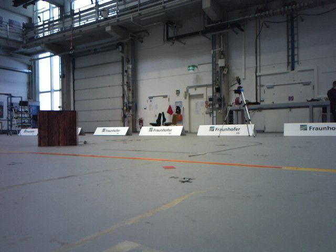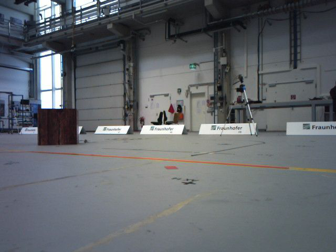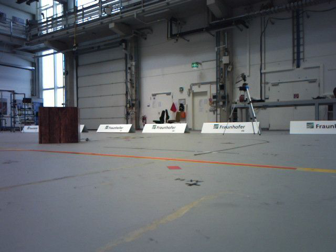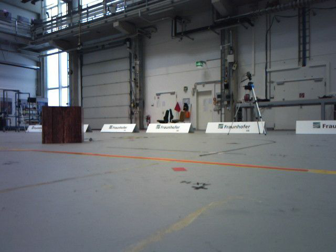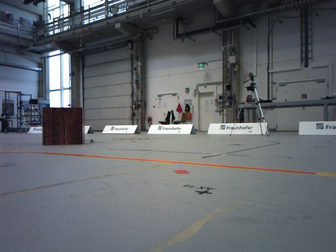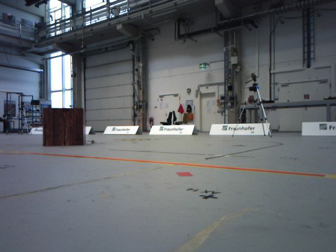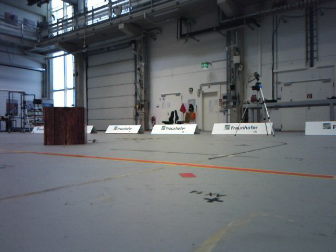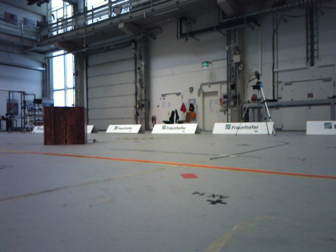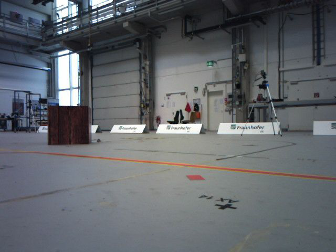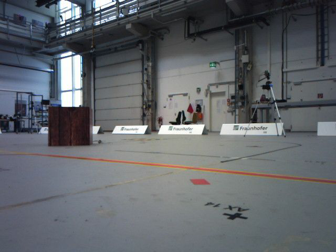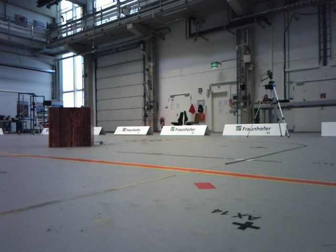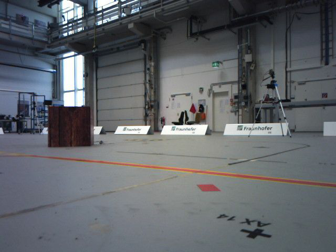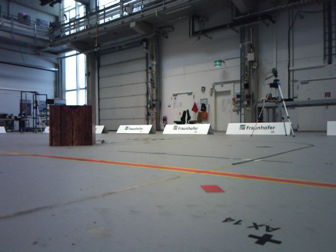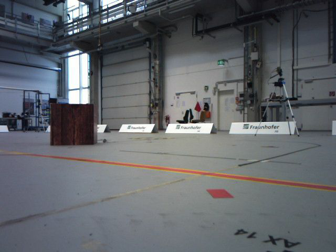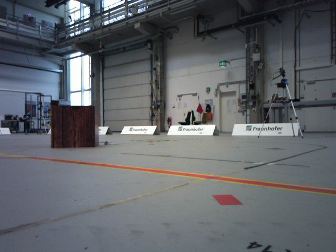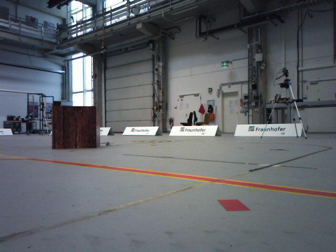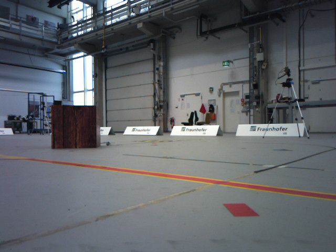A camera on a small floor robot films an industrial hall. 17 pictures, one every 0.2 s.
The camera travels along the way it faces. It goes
forward.
0.0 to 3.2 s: The camera travels forward, about 0.7 m, so what stands in front looms larger.
The film runs forward here.
